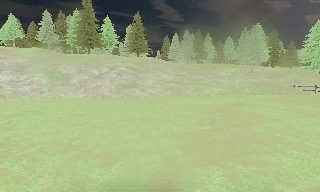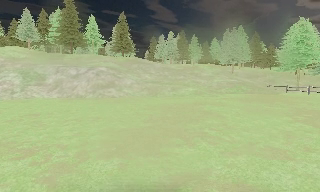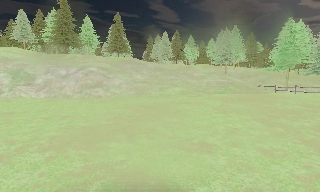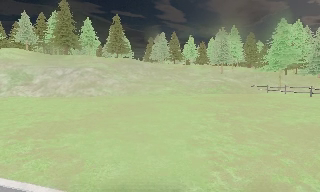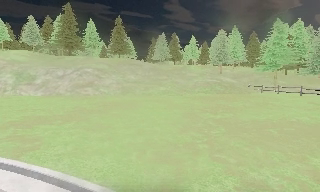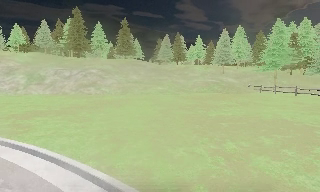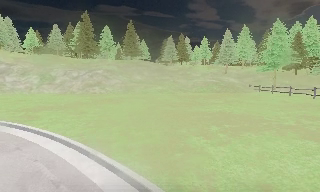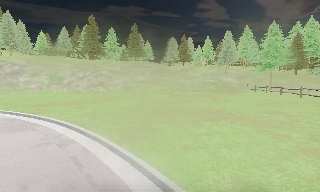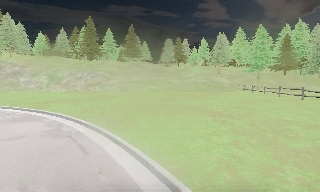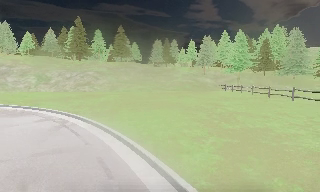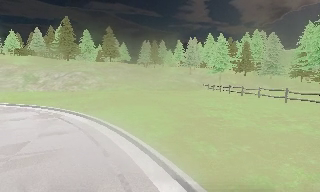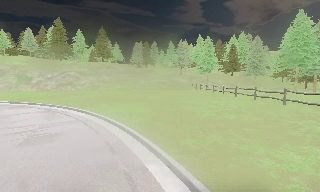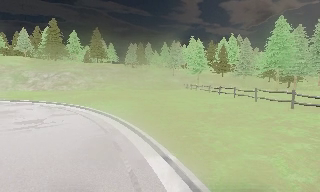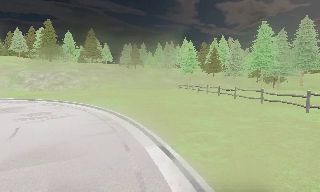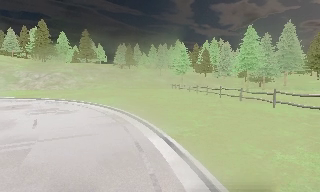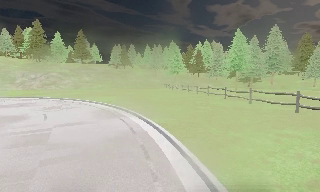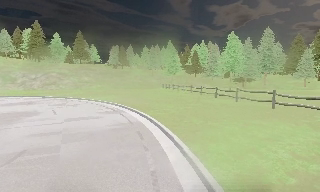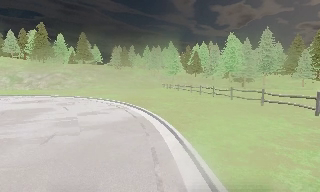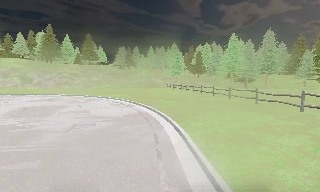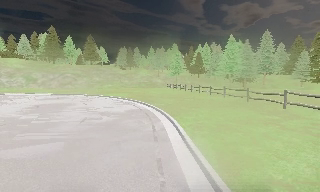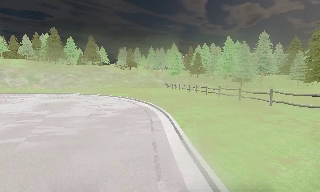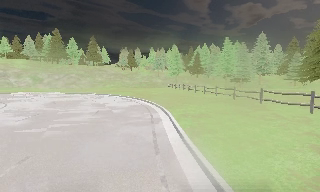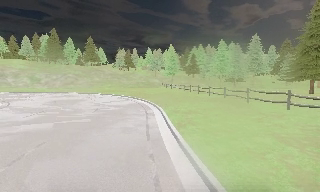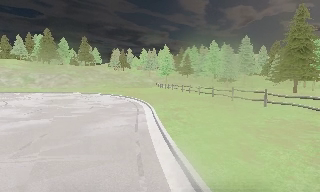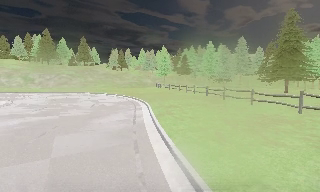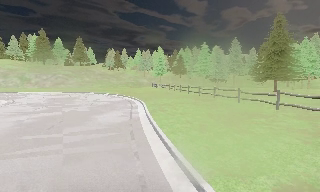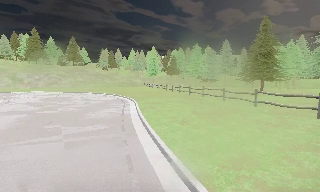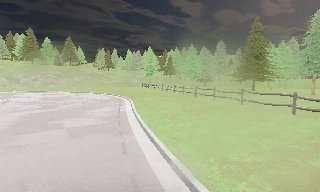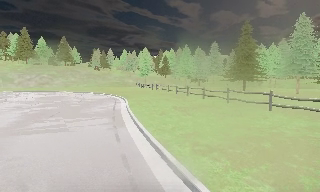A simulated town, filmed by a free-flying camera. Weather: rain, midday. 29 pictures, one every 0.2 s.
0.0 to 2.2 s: The camera travels to its right and backward, about 20 m, so close, fixed things drift to the left.
2.2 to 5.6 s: The scene slides to the left, as the camera pans about 15 degrees to its right. It travels backward, about 25 m, so what stands in front gets smaller. It loses speed.
The film runs backward here.
